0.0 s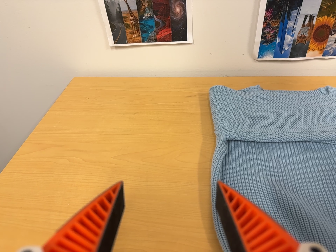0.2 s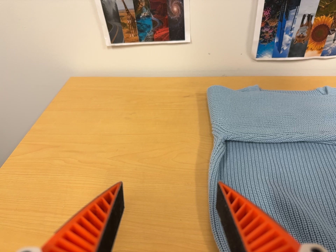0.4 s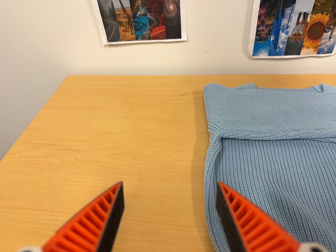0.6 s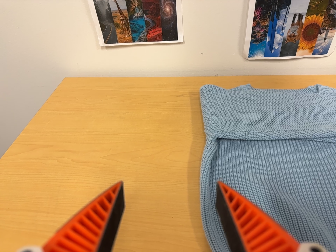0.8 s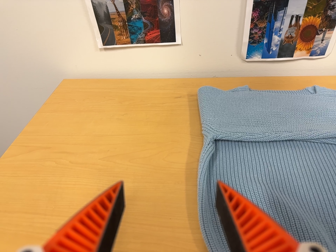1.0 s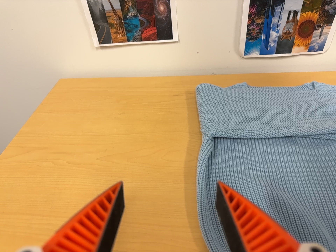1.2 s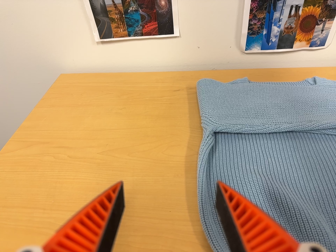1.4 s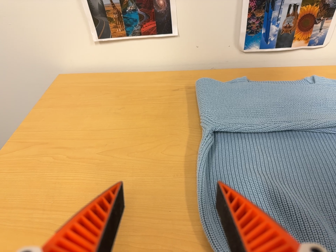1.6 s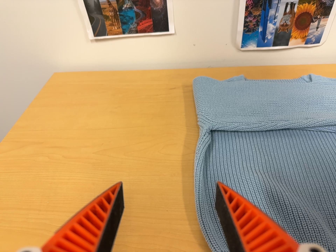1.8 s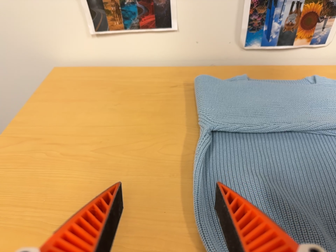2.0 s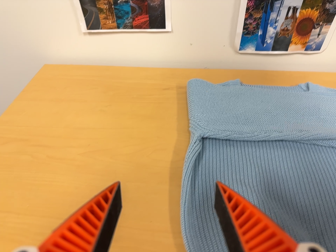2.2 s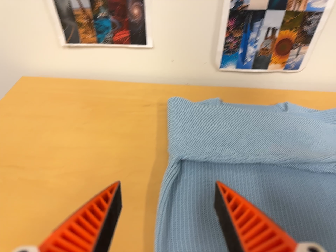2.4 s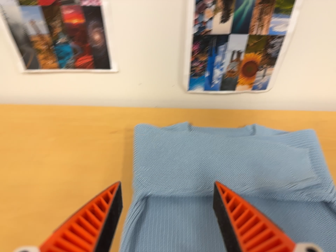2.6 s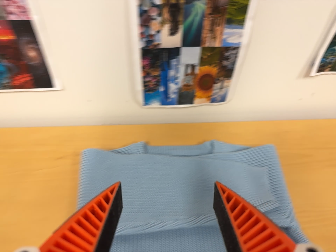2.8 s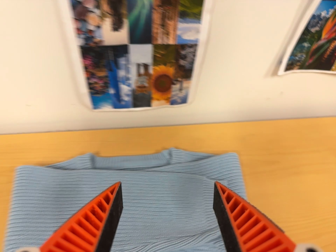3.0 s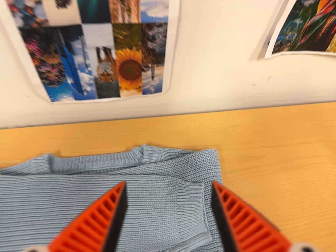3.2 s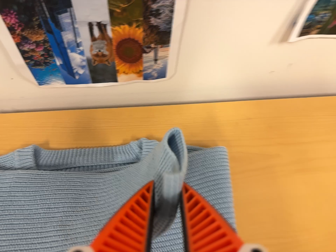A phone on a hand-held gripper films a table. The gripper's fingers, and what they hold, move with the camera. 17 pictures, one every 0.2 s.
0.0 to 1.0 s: The camera shifts only a little, or ends up much as it began.
1.0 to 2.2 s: The camera travels toward the top of its view, about 7 cm, so close, fixed things drift downward.
2.2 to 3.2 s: The camera swings to its right by about 10 degrees, and the scene slides to the left. It travels forward, toward the top of its view and to its right, about 34 cm, so what stands in front looms larger. Its aim tips toward the bottom of its view by about 15 degrees.
The film runs backward here.
